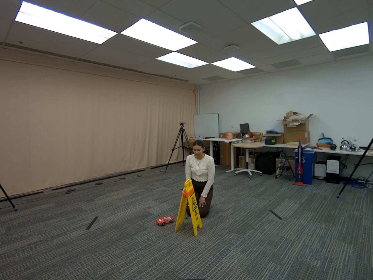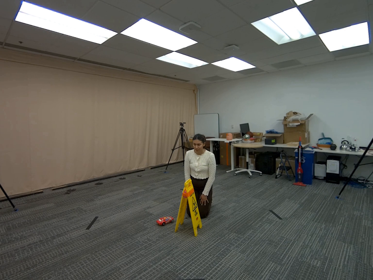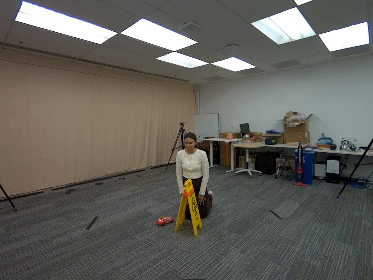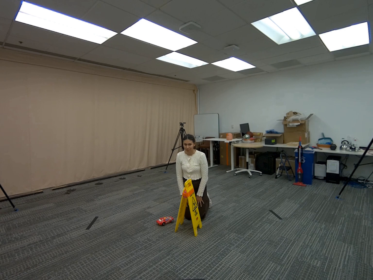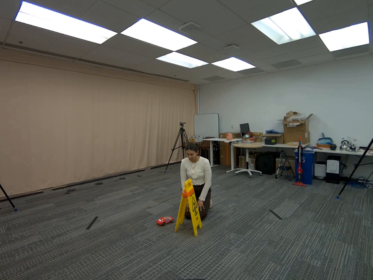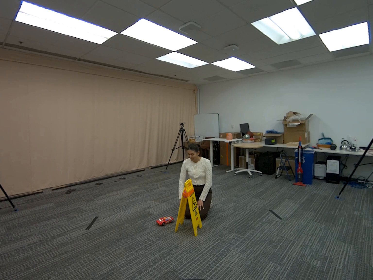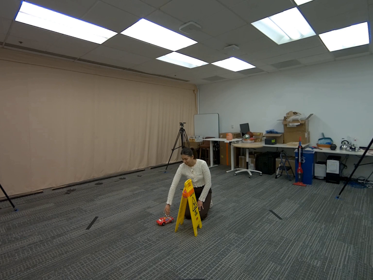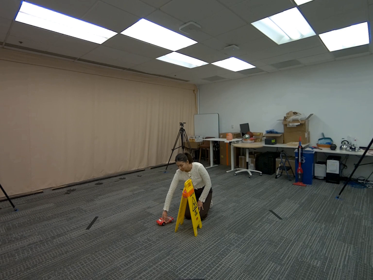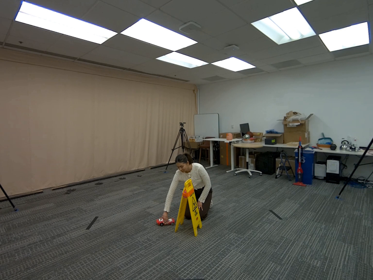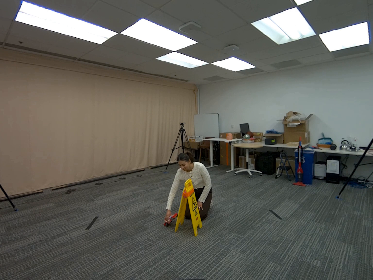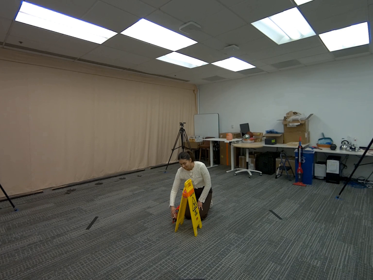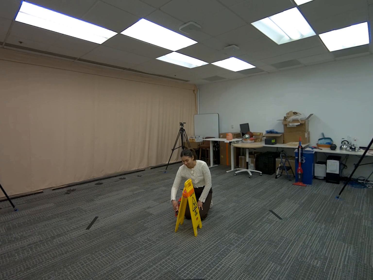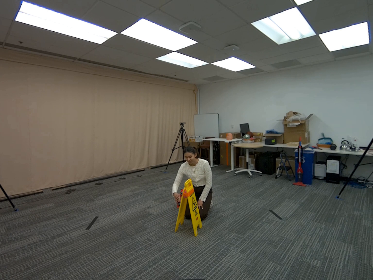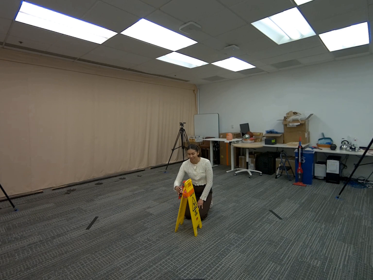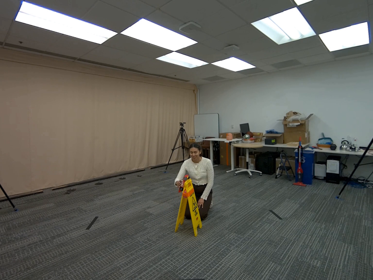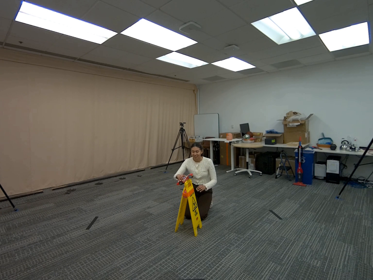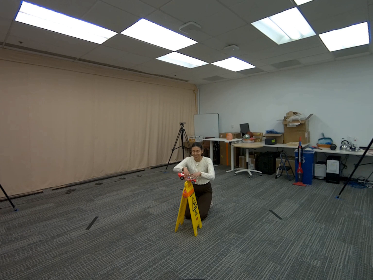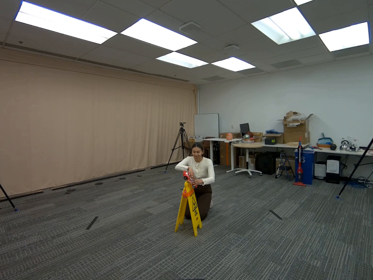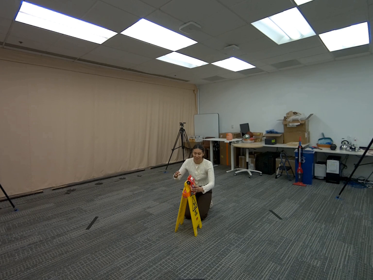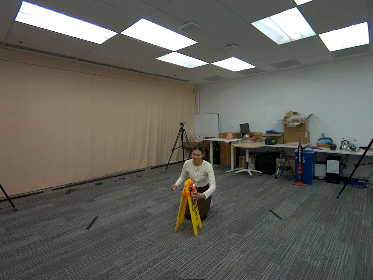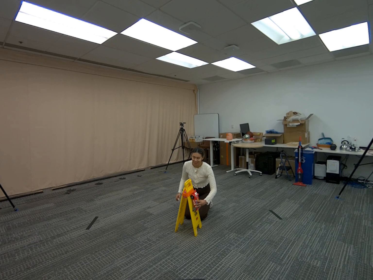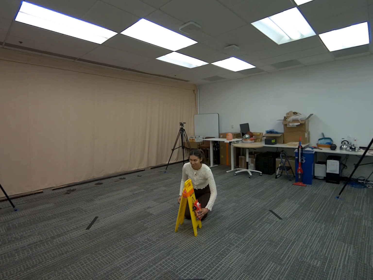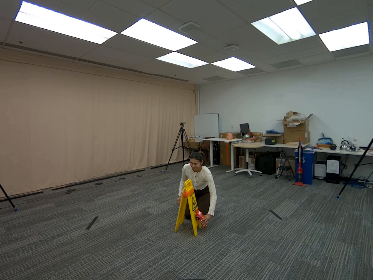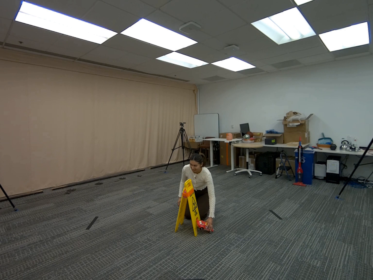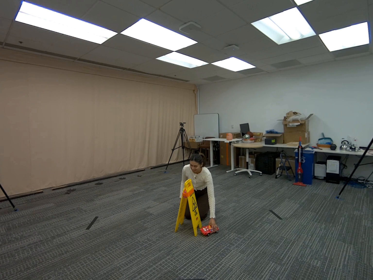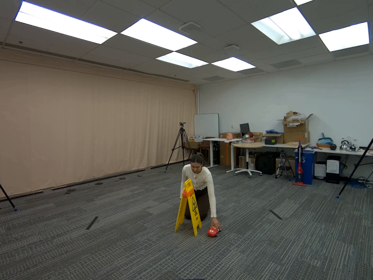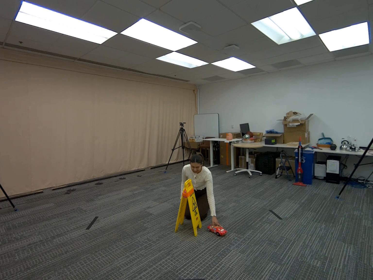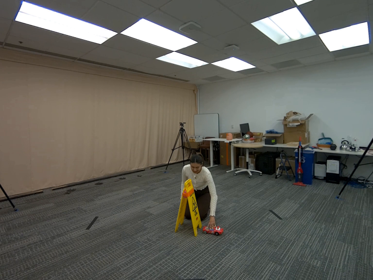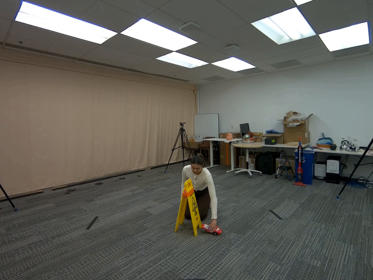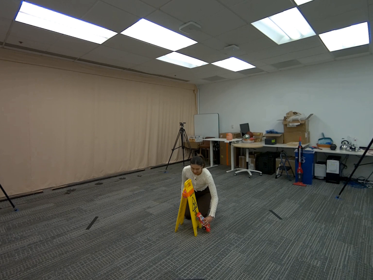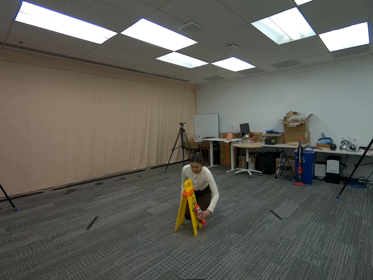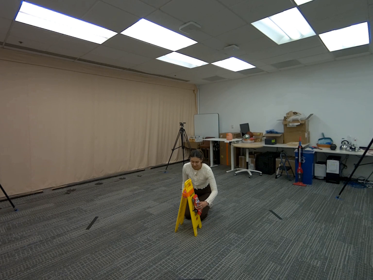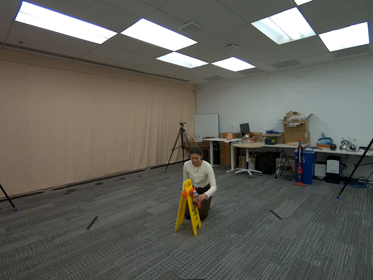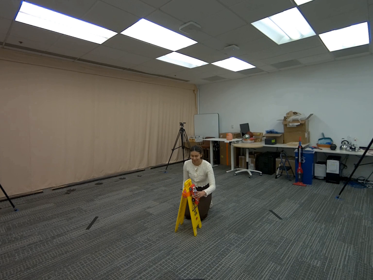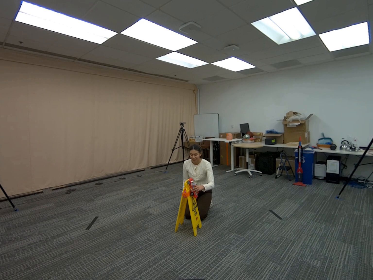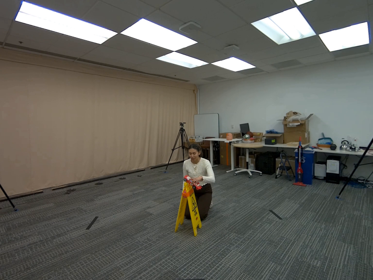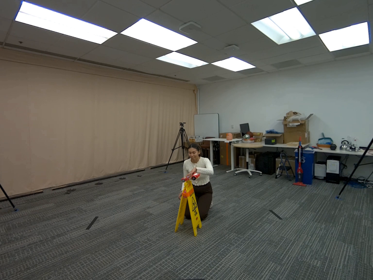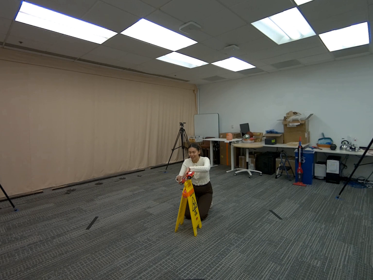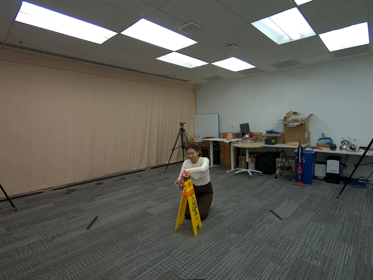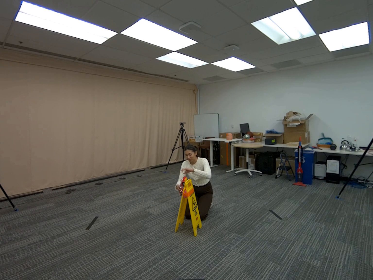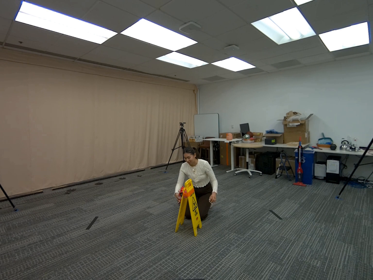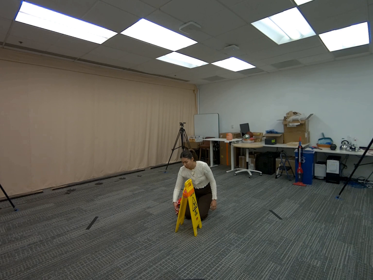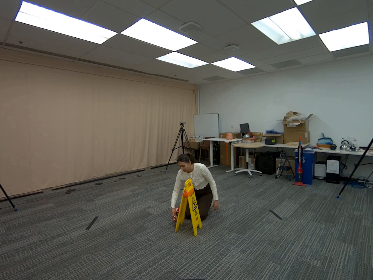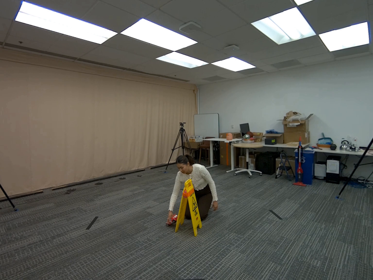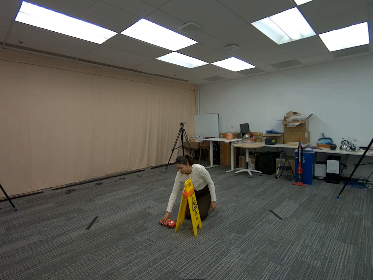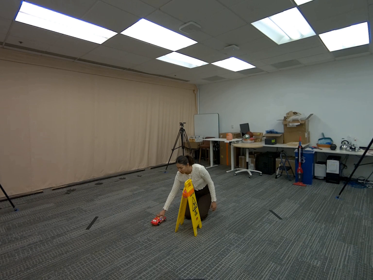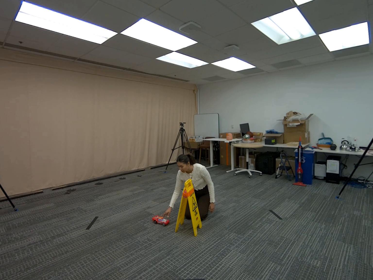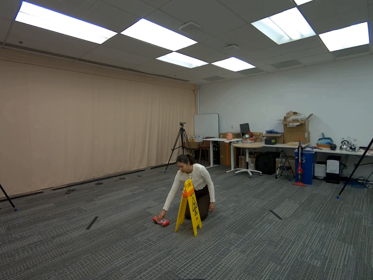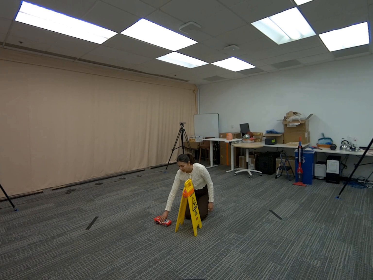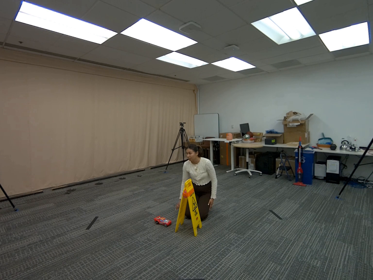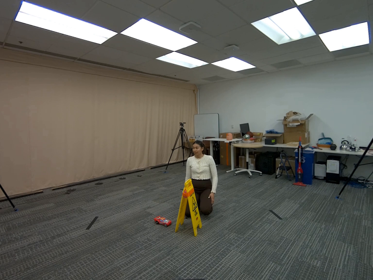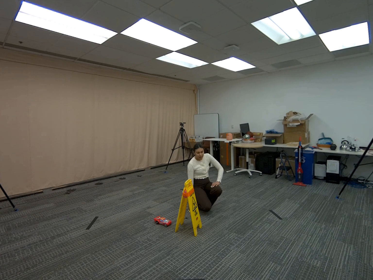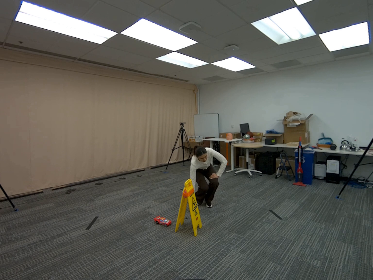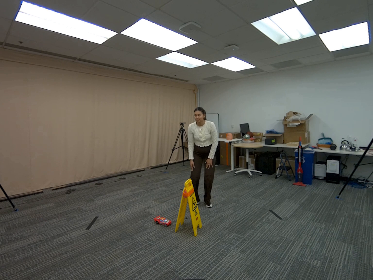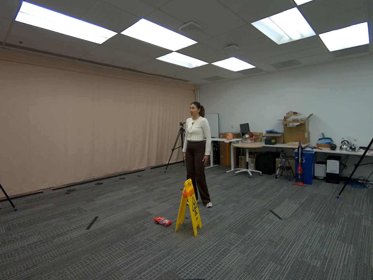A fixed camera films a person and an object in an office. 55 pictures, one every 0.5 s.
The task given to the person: Walk to the toy car and pick it up with your right hand. Put it down and roll it over the wet floor sign. Go to the other side, pick it up, and roll it back over the sign. Keep switching sides and repeating until finished.
